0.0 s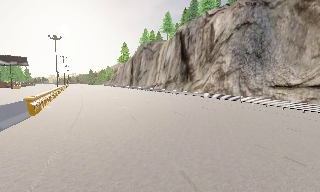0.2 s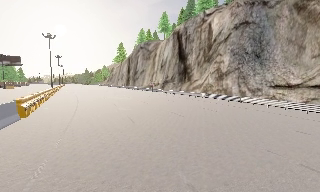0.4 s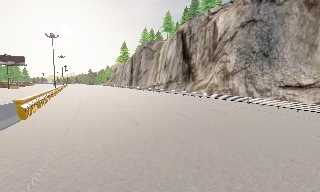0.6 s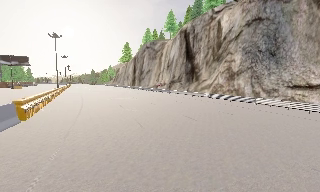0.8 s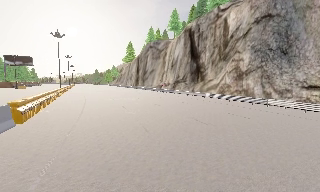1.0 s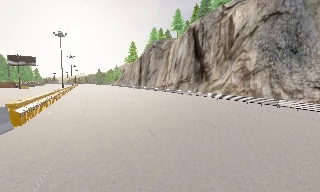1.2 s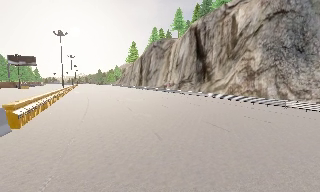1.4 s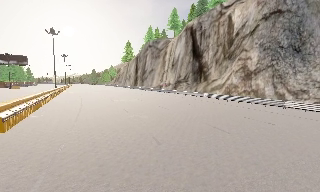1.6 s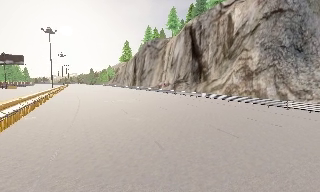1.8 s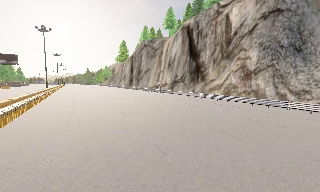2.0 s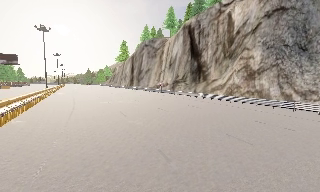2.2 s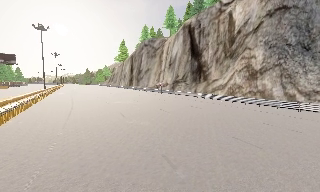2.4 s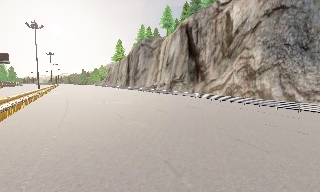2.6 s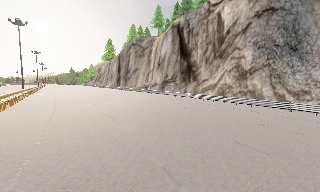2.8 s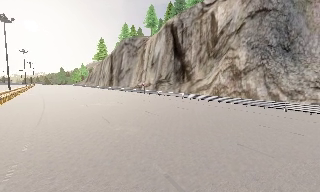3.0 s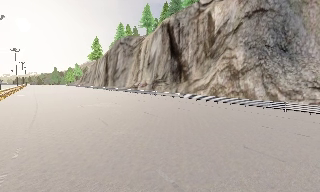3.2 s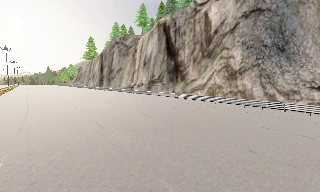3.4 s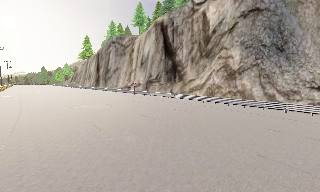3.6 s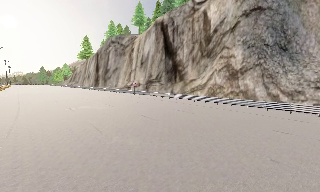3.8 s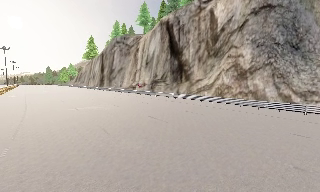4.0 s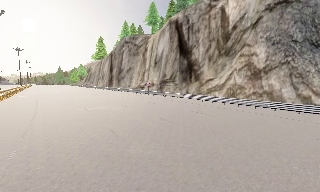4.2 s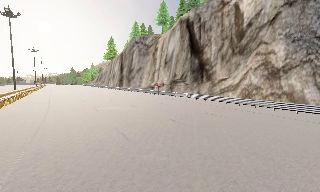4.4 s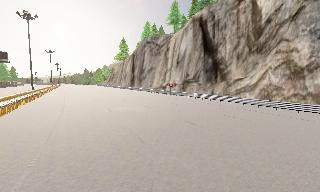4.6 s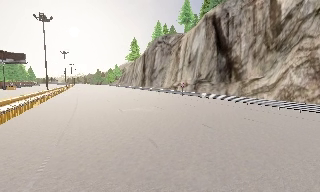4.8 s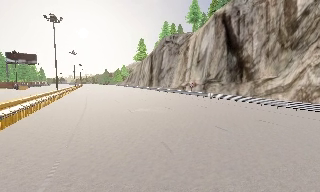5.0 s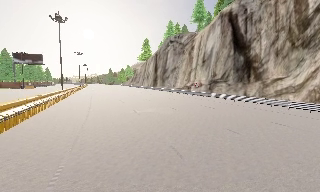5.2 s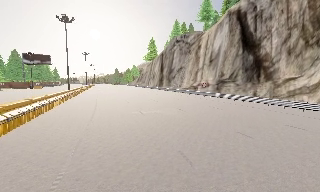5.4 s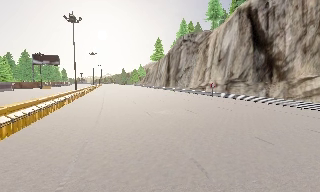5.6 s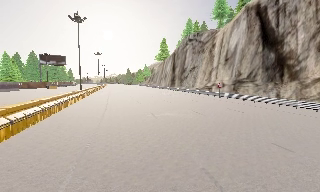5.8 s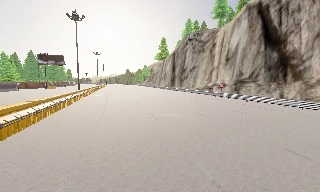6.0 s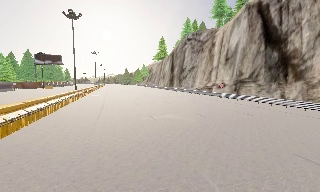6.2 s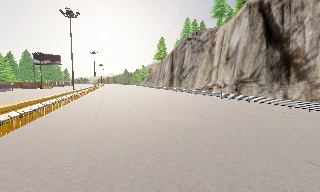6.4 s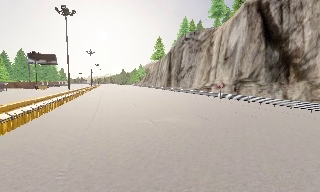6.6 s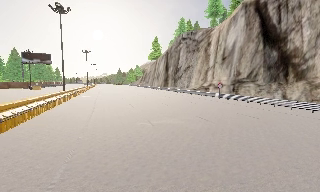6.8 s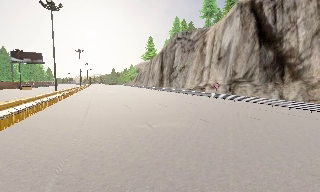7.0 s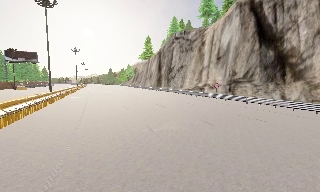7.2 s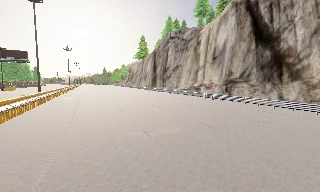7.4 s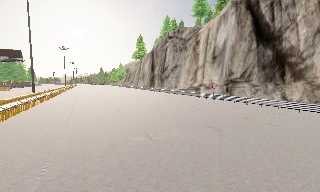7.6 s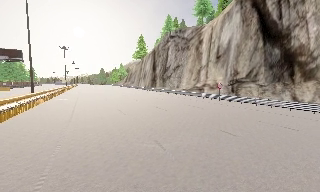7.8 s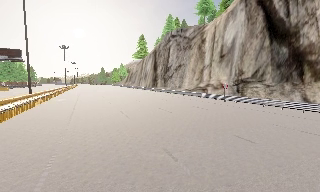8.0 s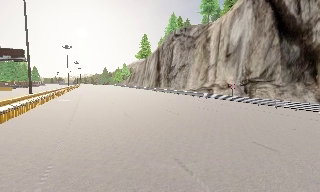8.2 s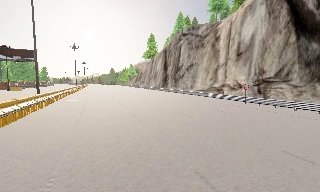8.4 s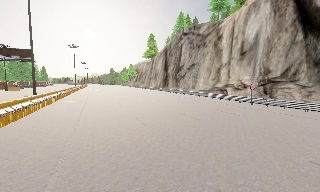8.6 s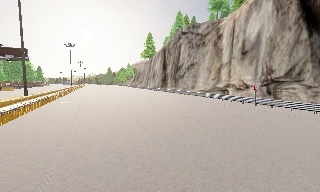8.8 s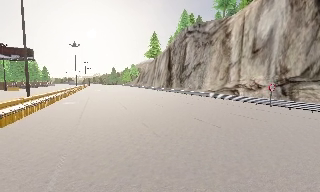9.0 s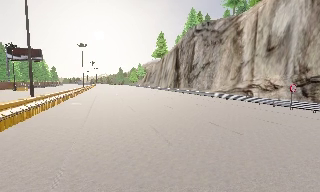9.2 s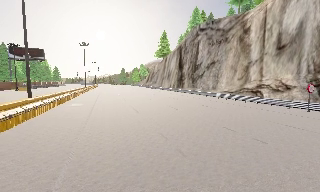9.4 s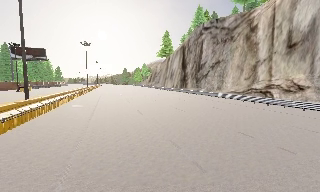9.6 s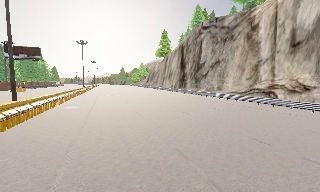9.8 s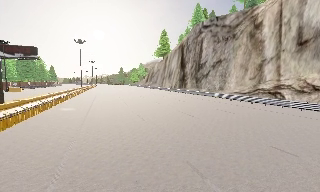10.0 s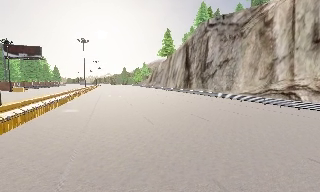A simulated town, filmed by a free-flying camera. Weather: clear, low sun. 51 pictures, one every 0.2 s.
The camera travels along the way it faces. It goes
forward.
0.0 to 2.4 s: The camera travels forward, about 7 m, so what stands in front looms larger.
2.4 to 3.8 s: The camera travels forward and to its left, about 3 m, so what stands in front looms larger.
3.8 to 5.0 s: The camera pans to its left, which is counterclockwise from overhead, by about 20 degrees. It travels forward and to its left, about 3 m, so what stands in front looms larger.
5.0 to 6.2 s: The camera travels forward, about 3 m, so what stands in front looms larger.
6.2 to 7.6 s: The camera travels forward and to its left, about 4.5 m, so what stands in front looms larger. It gains speed.
7.6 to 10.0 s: The camera travels forward, about 11 m, so what stands in front looms larger.
The film runs forward here.
